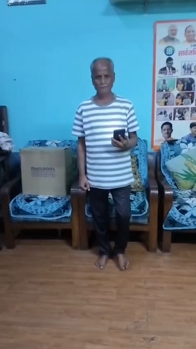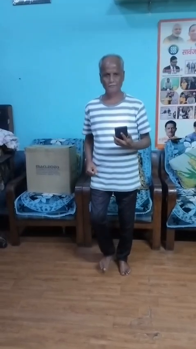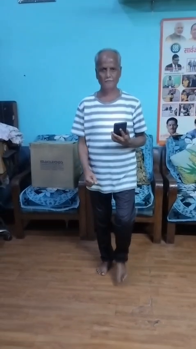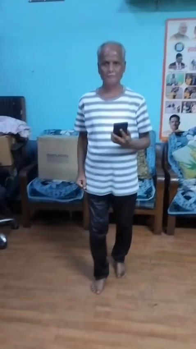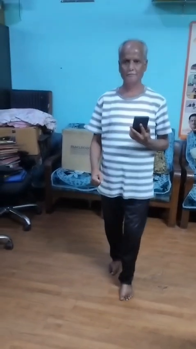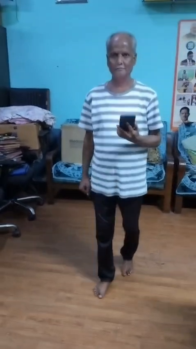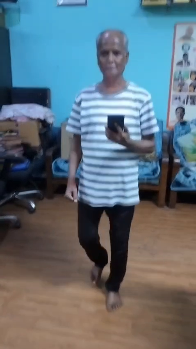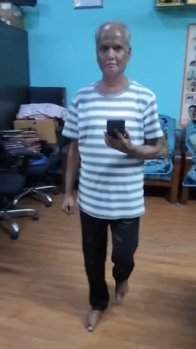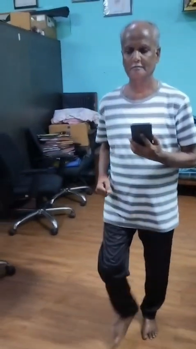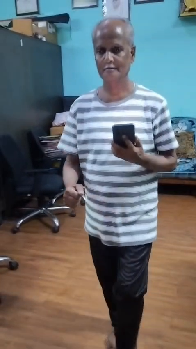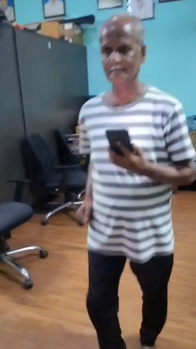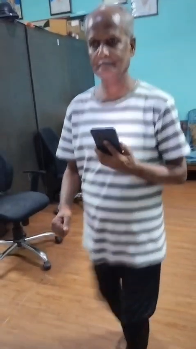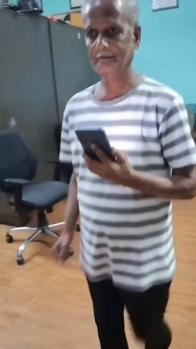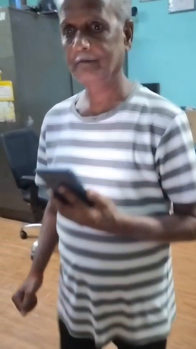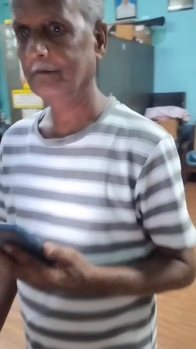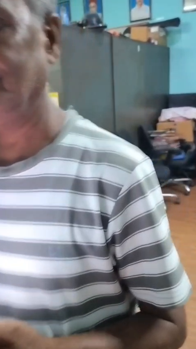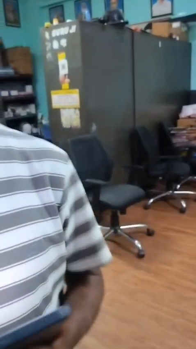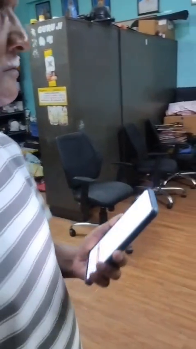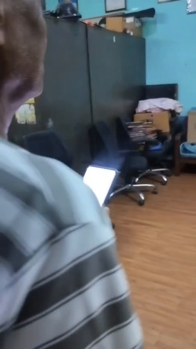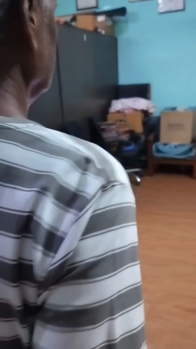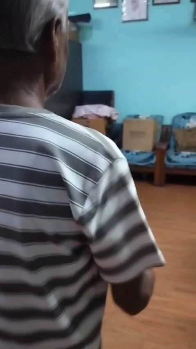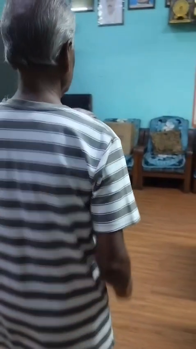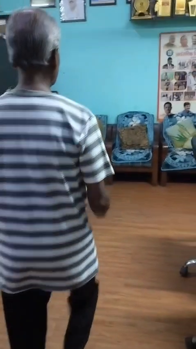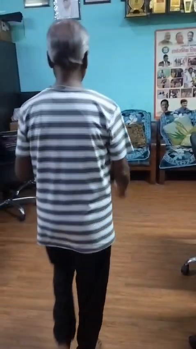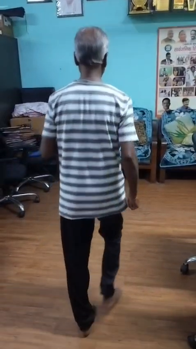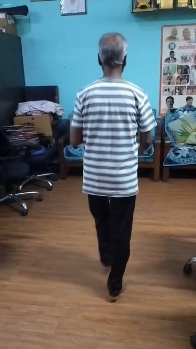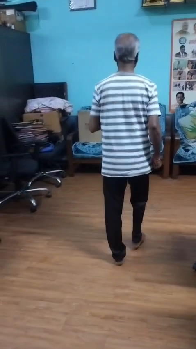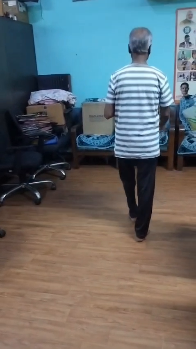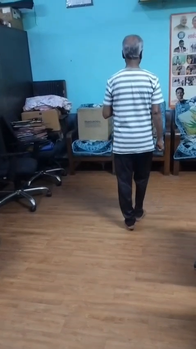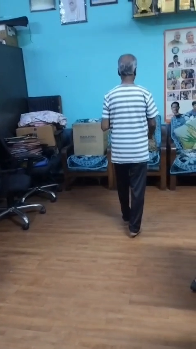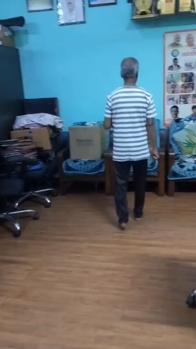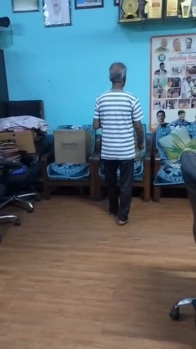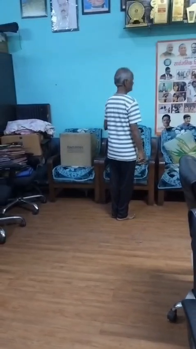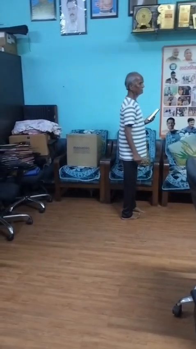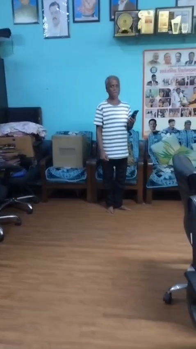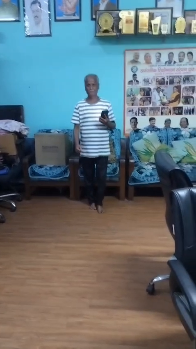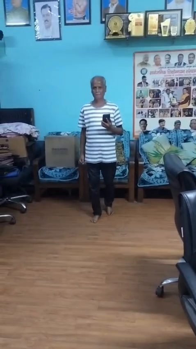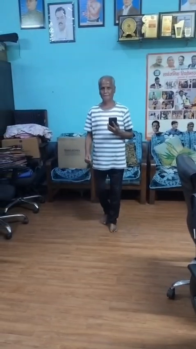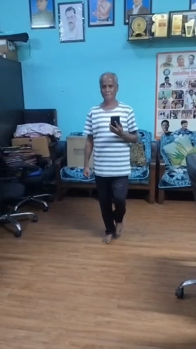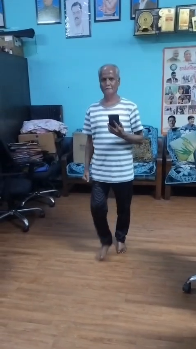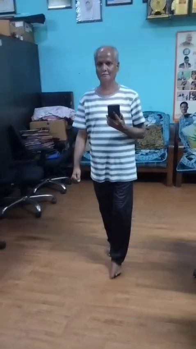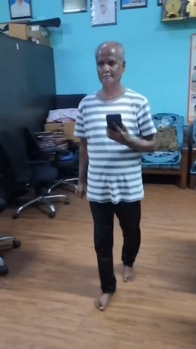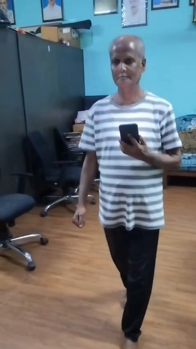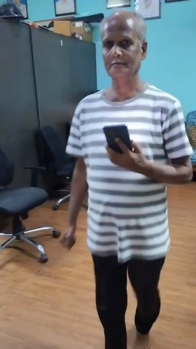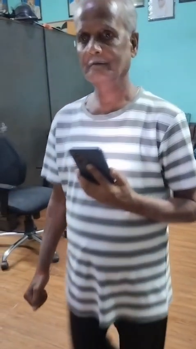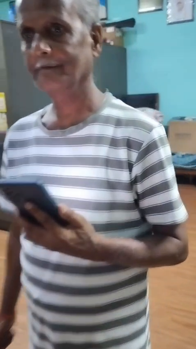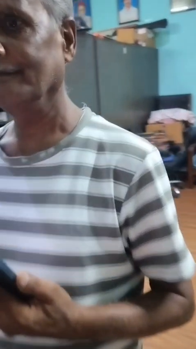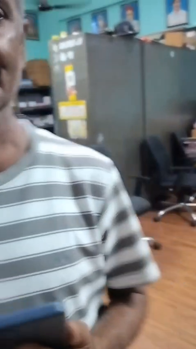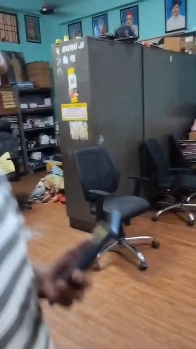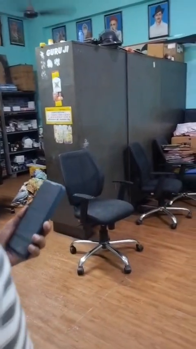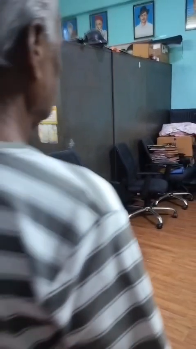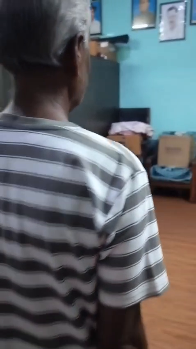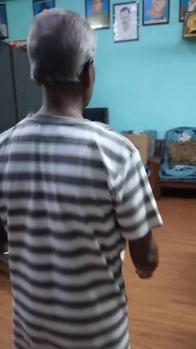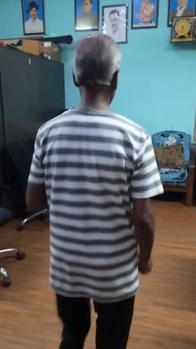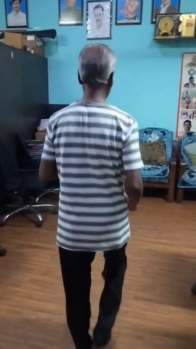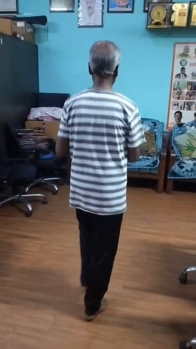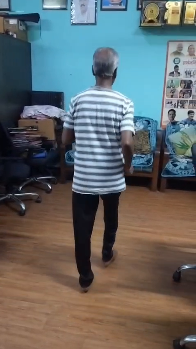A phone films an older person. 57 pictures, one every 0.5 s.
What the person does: Jogging.
